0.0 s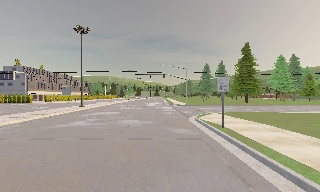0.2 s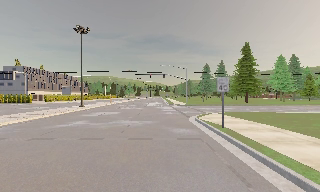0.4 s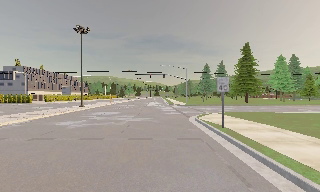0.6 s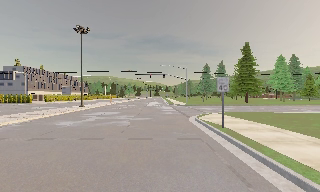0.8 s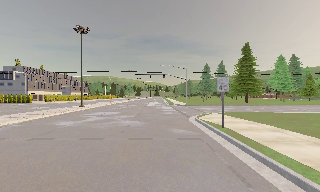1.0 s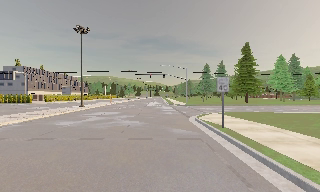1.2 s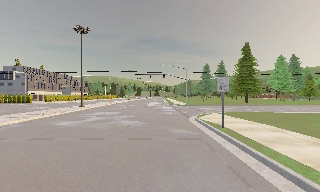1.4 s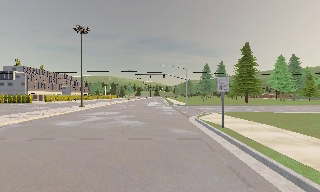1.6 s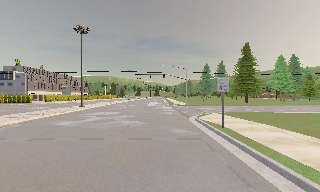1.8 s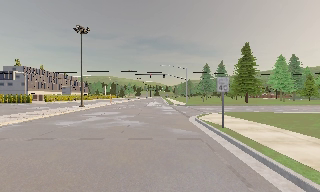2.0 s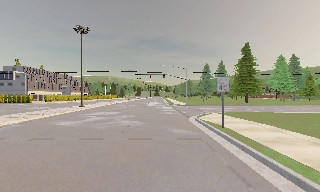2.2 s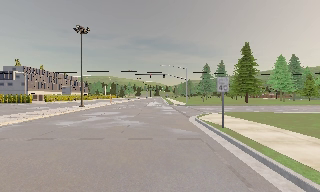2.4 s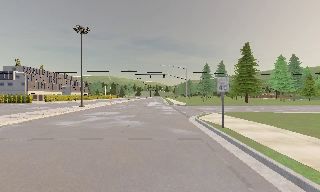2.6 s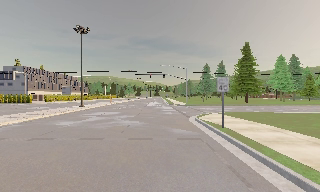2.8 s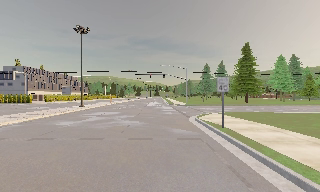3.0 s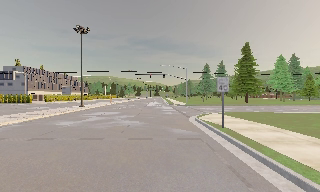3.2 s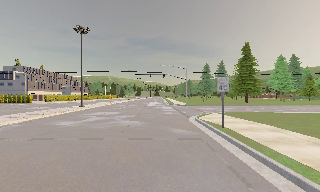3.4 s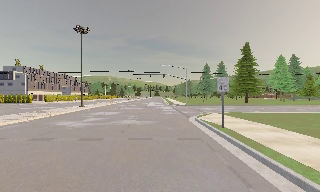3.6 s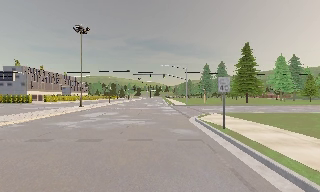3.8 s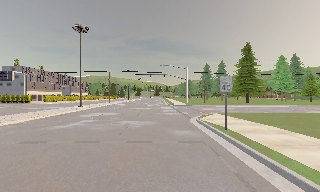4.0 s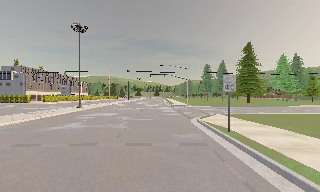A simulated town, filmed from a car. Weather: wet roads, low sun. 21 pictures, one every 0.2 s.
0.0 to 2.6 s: The camera keeps its place and its aim.
2.6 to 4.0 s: The camera travels forward, about 0.5 m, so what stands in front looms larger. It gains speed.
The film runs forward here.
